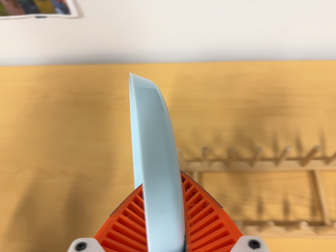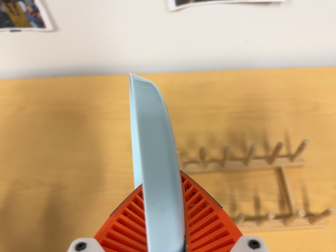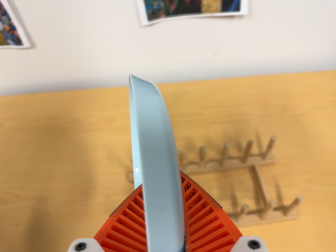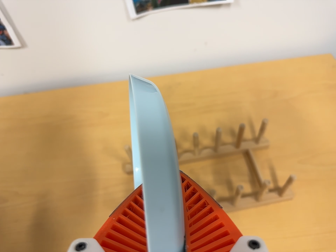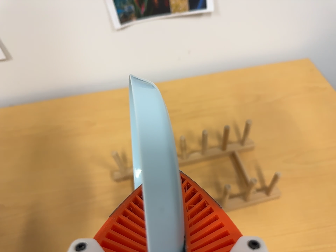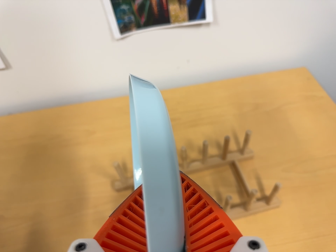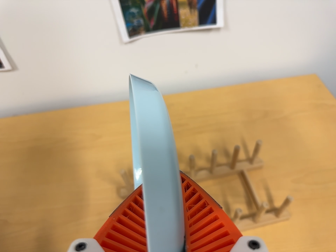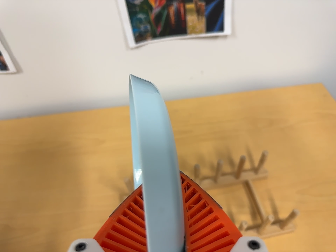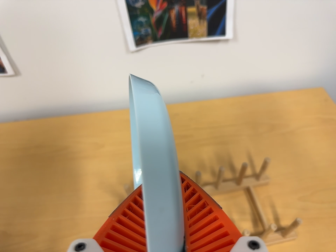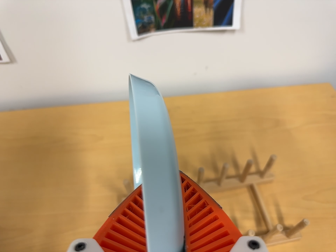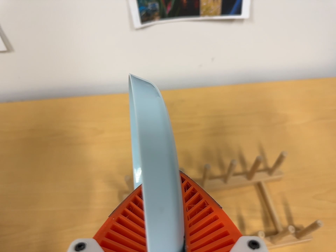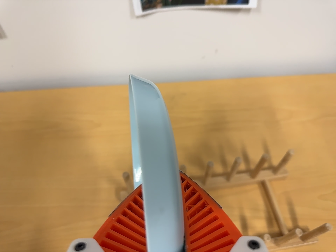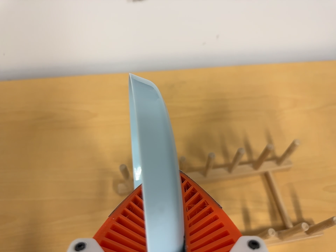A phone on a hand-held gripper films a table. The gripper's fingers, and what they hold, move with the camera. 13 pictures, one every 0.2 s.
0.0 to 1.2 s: The camera pans to its right by about 10 degrees. It travels toward the bottom of its view and backward, about 7 cm. Its aim tips toward the top of its view by about 10 degrees. It rolls about its line of sight by about 10 degrees, and the scene rotates counterclockwise.
1.2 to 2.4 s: The camera travels forward, about 10 cm, so what stands in front looms larger.
The film runs forward here.
